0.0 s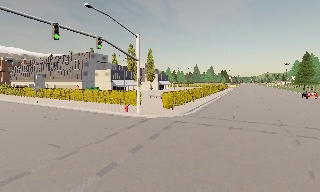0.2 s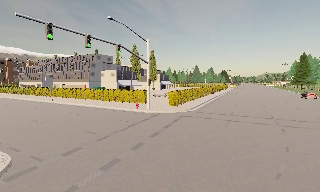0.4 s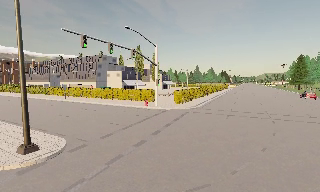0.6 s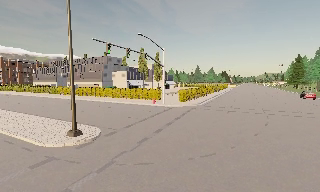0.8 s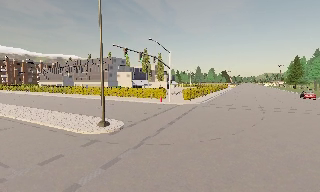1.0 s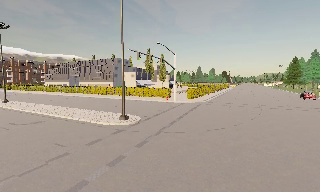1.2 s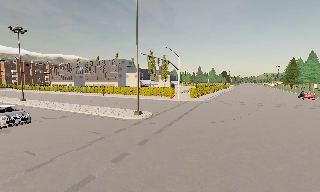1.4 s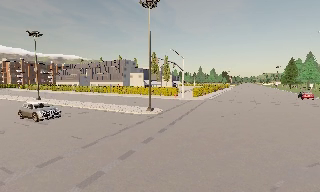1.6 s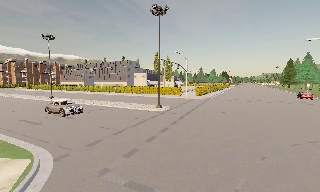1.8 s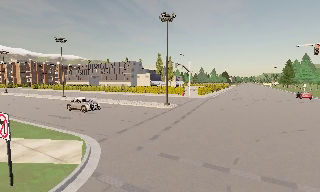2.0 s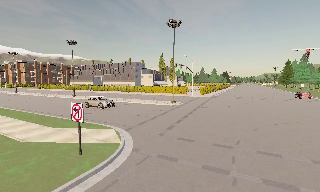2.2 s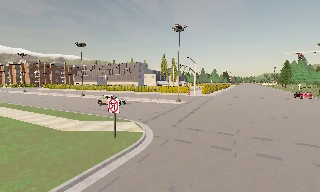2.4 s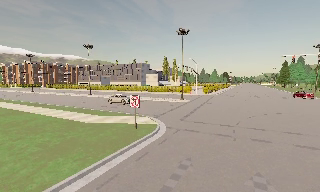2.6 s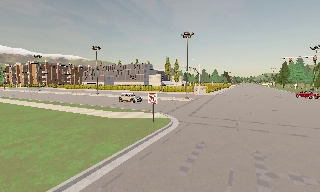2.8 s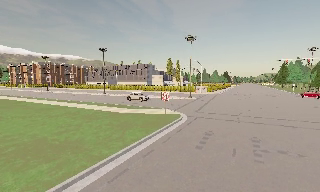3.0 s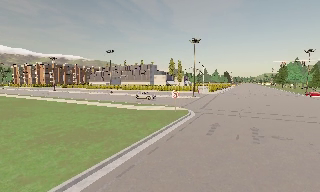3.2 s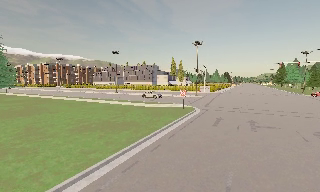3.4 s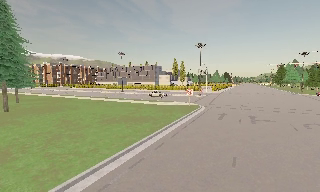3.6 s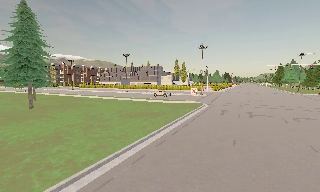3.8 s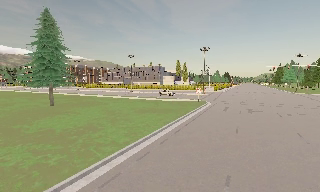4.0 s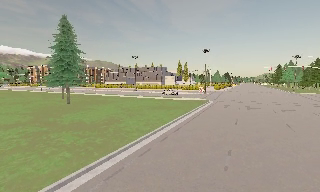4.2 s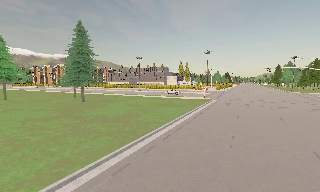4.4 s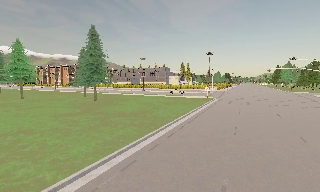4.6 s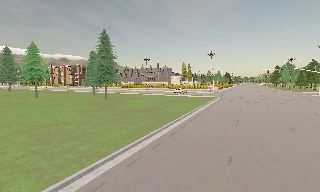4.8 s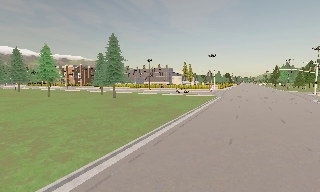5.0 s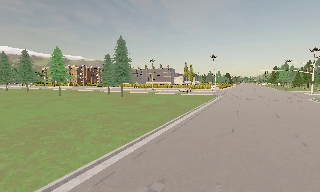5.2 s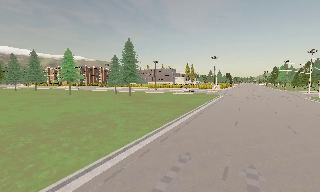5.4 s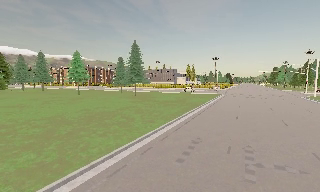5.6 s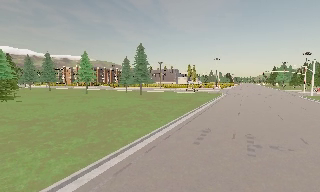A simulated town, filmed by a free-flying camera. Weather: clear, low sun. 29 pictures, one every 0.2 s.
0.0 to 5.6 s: The camera travels backward and to its left, about 65 m, so what stands in front gets smaller.
The film runs backward here.
